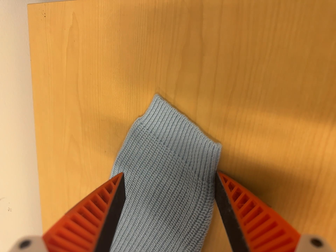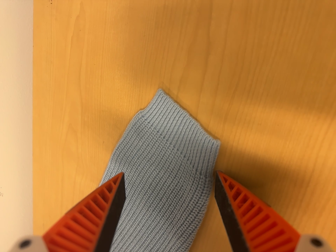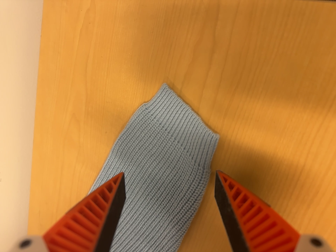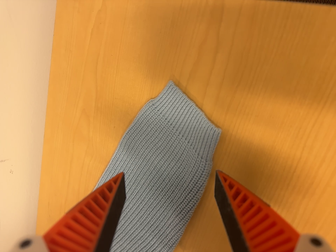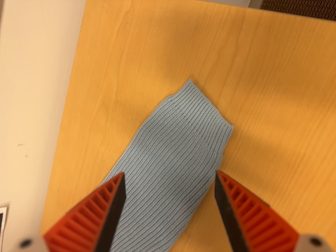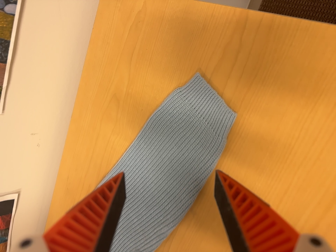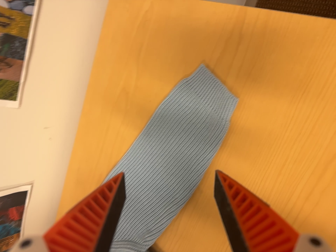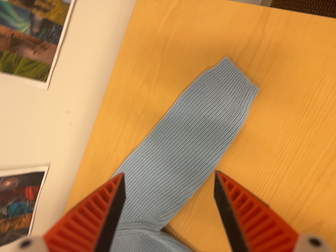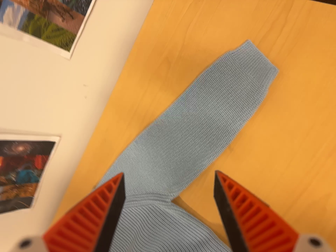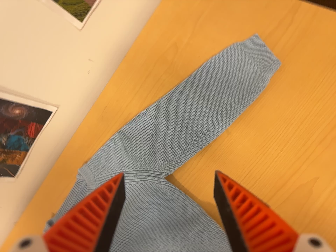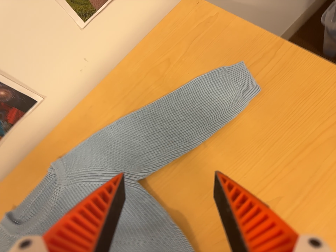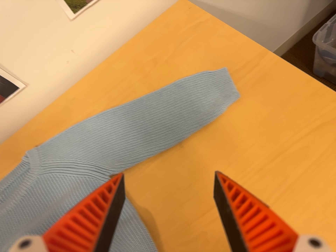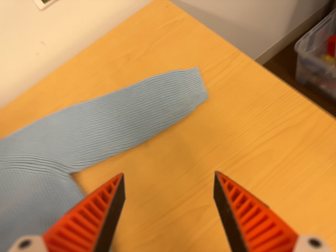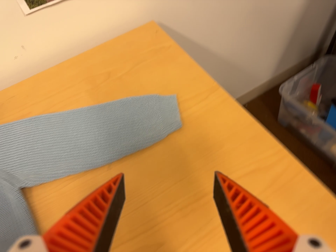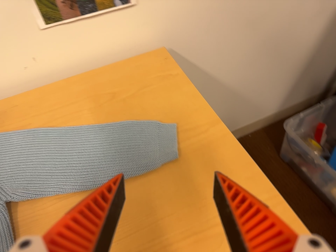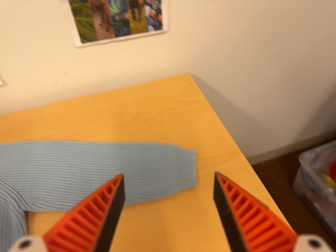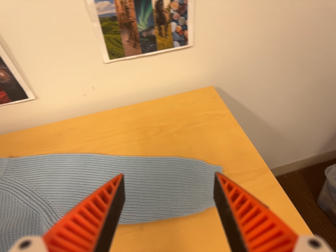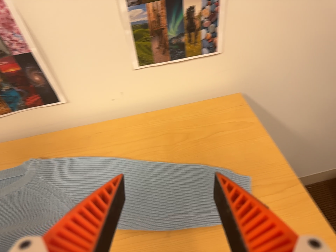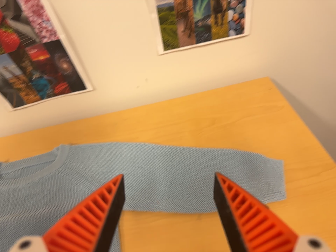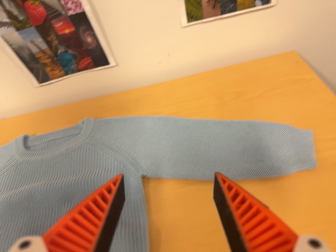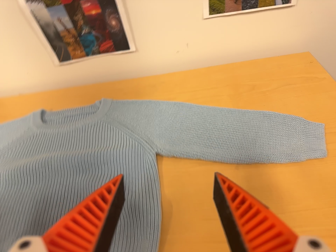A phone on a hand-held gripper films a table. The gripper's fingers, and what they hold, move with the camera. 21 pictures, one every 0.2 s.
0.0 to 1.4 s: The camera travels backward, toward the bottom of its view and to its left, about 22 cm, so what stands in front gets smaller. It rolls about its line of sight by about 15 degrees, and the scene rotates clockwise.
1.4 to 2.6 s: The camera swings to its right by about 20 degrees, and the scene slides to the left. It travels toward the bottom of its view, about 18 cm. Its aim tips toward the top of its view by about 15 degrees. It rolls about its line of sight by about 35 degrees, and the scene rotates clockwise.
2.6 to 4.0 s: The scene slides to the right, as the camera pans about 20 degrees to its left. It travels to its left, about 14 cm, so close, fixed things drift to the right. Its aim tips toward the top of its view by about 10 degrees. It rolls about its line of sight by about 20 degrees, and the scene rotates clockwise.
The film runs backward here.
